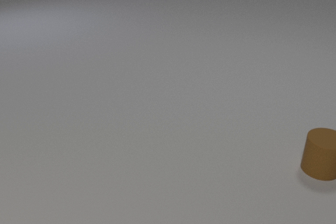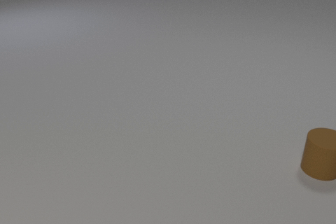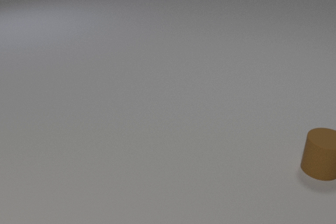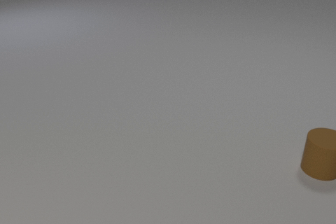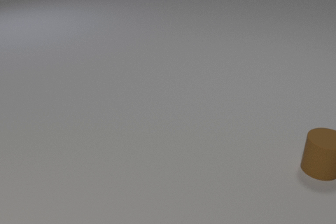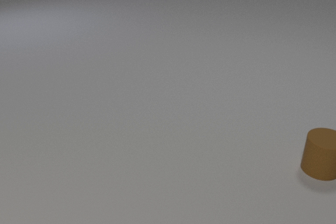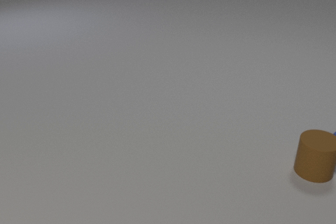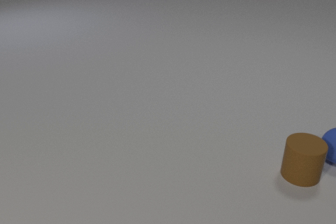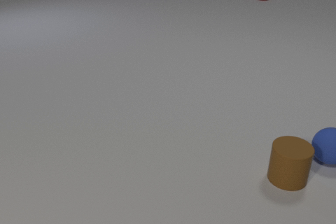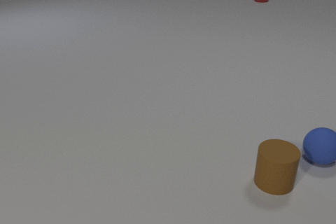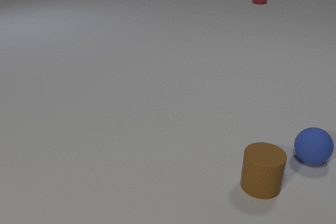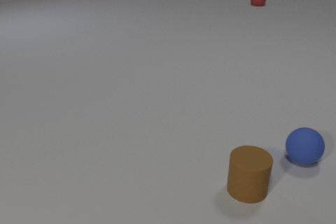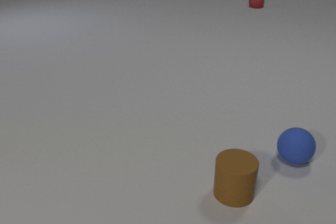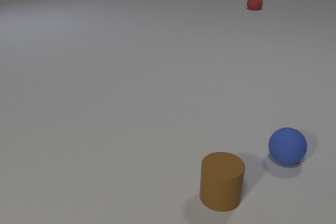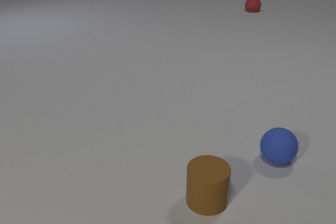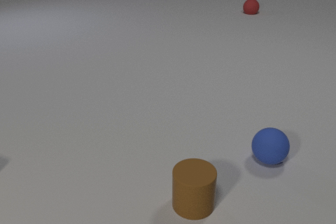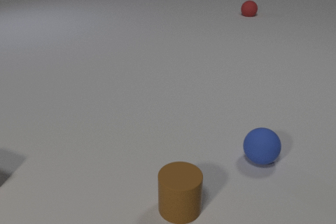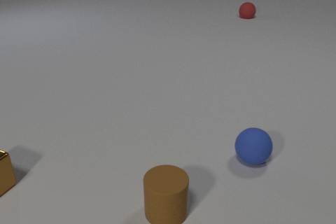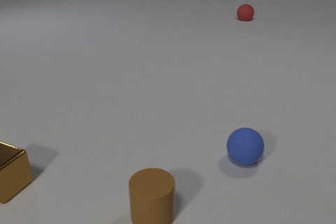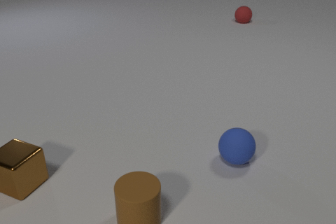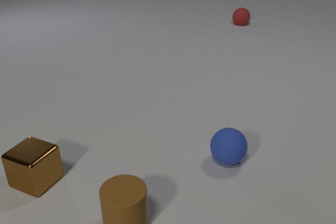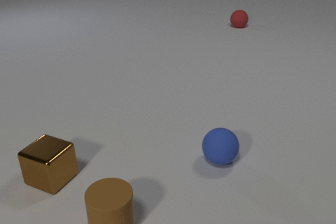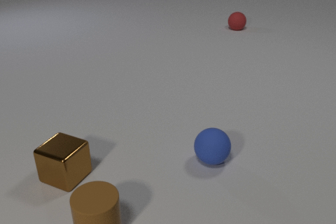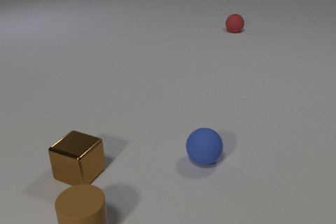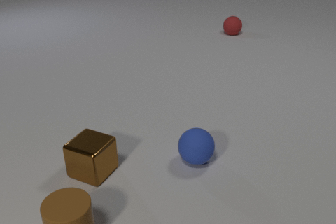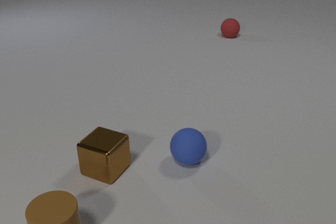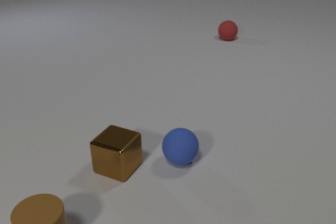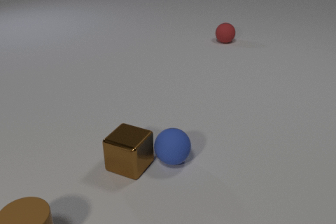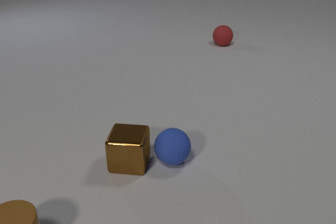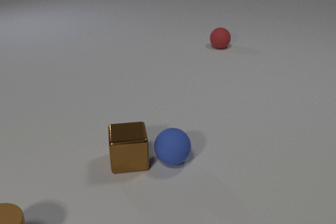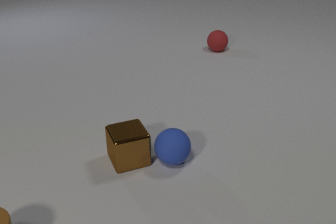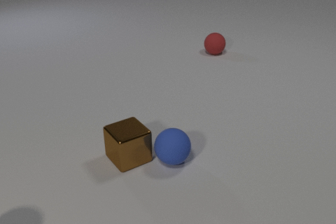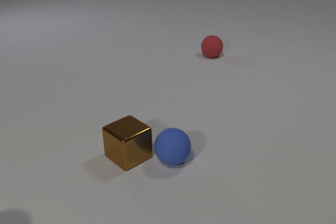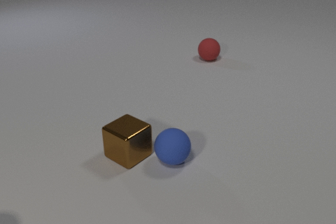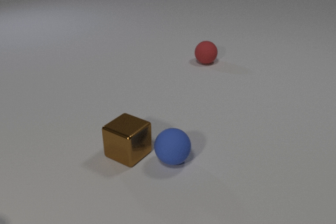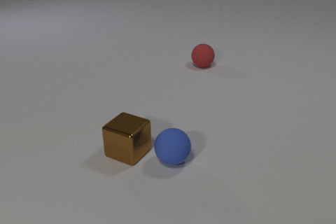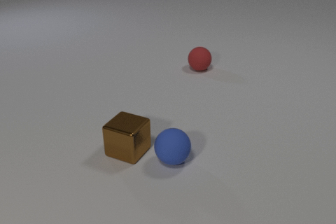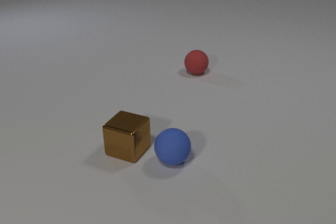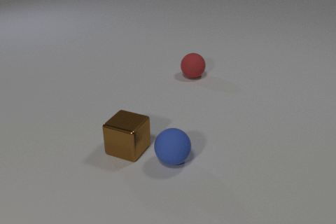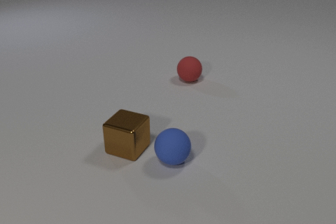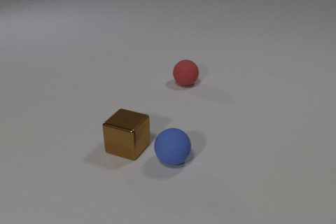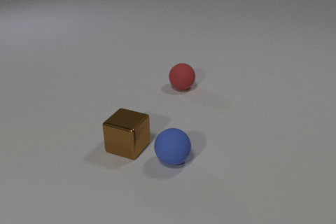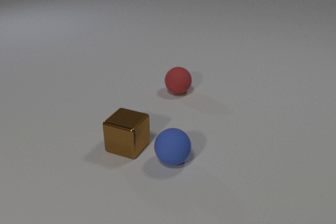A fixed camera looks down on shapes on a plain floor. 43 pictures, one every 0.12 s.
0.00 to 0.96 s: The blue rubber sphere comes in at the right edge, rolls to the left and toward the camera. The brown rubber cylinder slides to the left and toward the camera. The red rubber sphere comes in at the top edge, rolls toward the camera. The blue rubber sphere and the brown rubber cylinder collide.
0.96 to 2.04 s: The blue rubber sphere rolls to the left. The brown rubber cylinder slides to the left and toward the camera. The brown metal cube comes in at the left edge, slides to the right. The red rubber sphere rolls toward the camera.
2.04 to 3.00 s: The blue rubber sphere rolls to the left. The brown rubber cylinder slides to the left. The brown metal cube slides to the right. The red rubber sphere rolls toward the camera.
3.00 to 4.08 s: The blue rubber sphere rolls to the left. The brown rubber cylinder slides to the left, leaves at the bottom edge. The brown metal cube slides away from the camera and to the right, spins counterclockwise seen from above by about 75 degrees, its near face sliding to the right. The red rubber sphere rolls toward the camera. The blue rubber sphere and the brown metal cube collide.
4.08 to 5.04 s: The brown metal cube slides away from the camera. The red rubber sphere rolls toward the camera.
How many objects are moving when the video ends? 2.
What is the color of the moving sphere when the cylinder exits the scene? red.
What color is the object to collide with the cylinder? blue.
